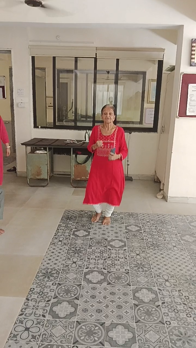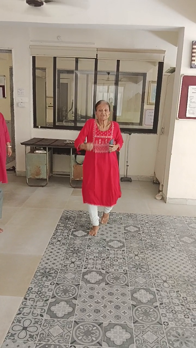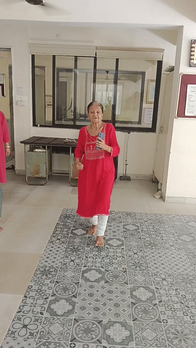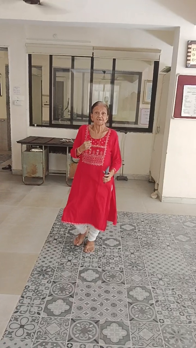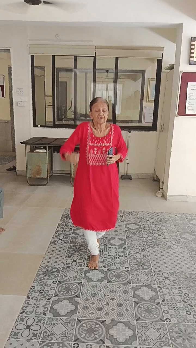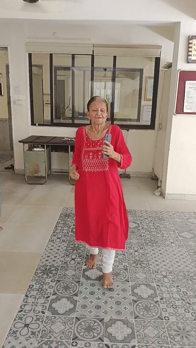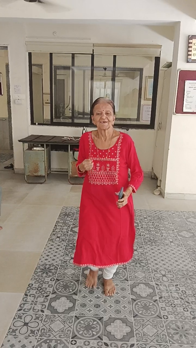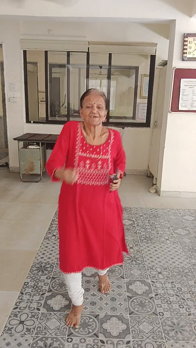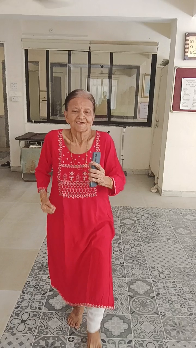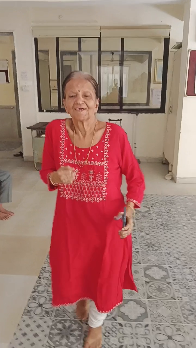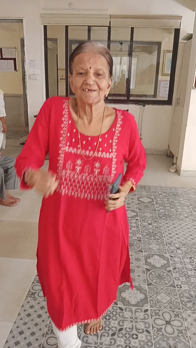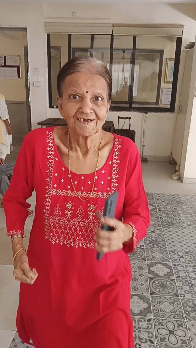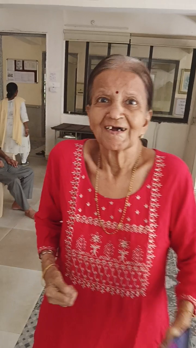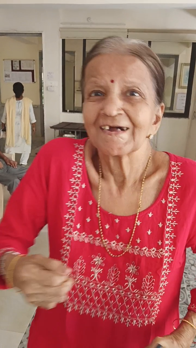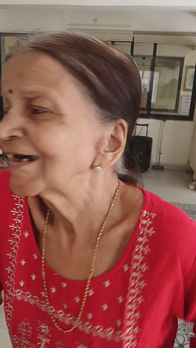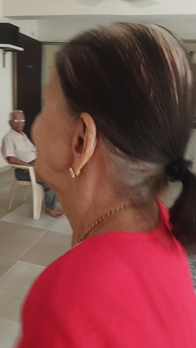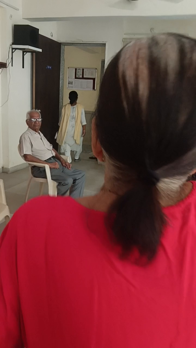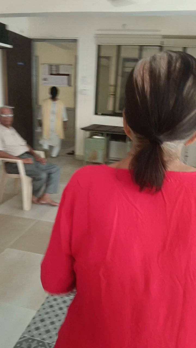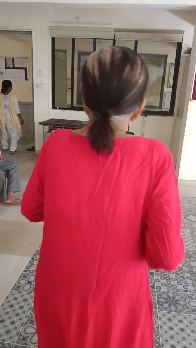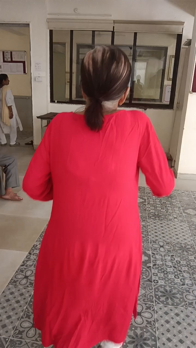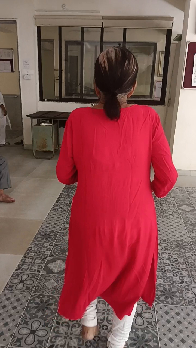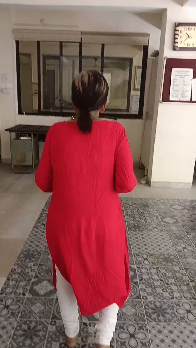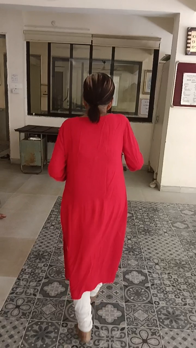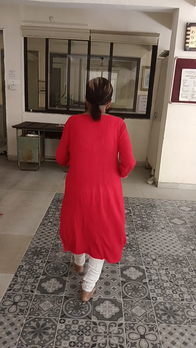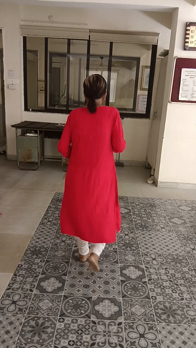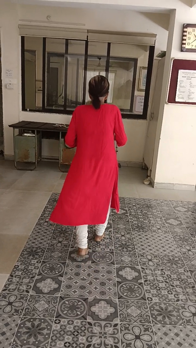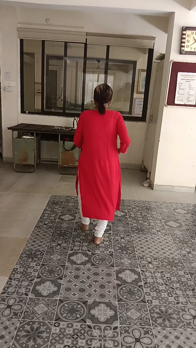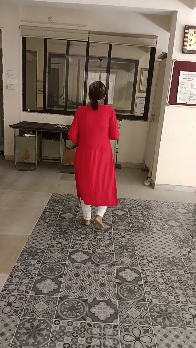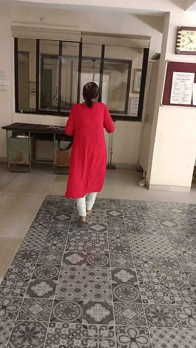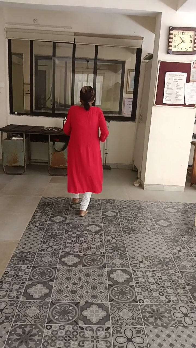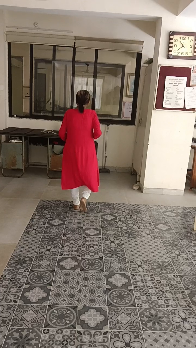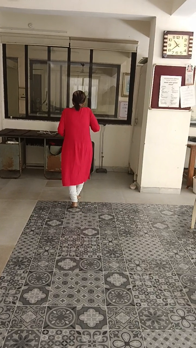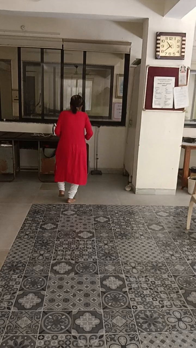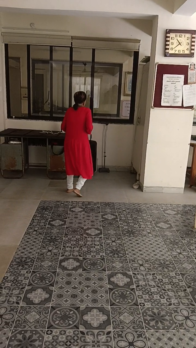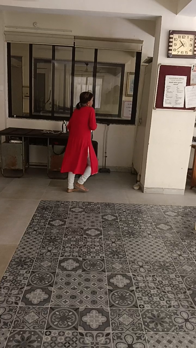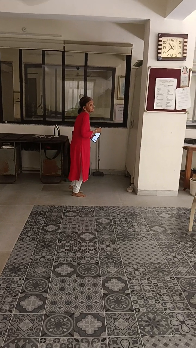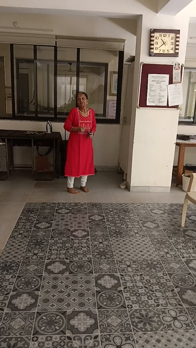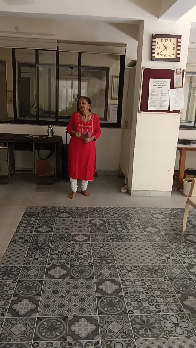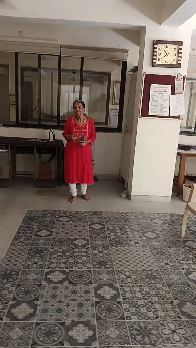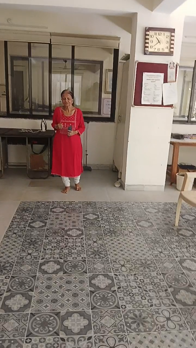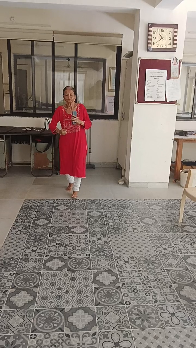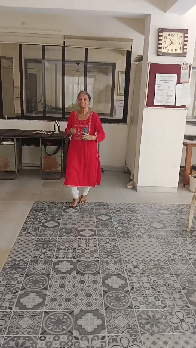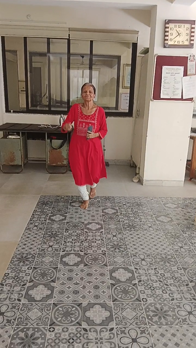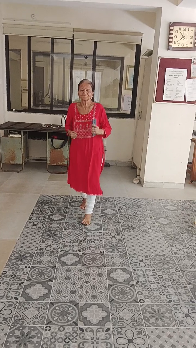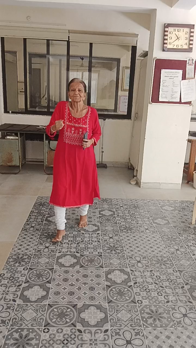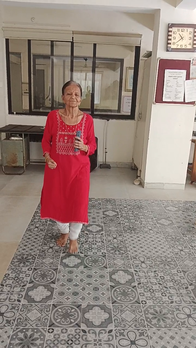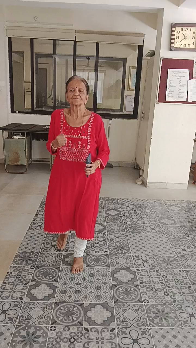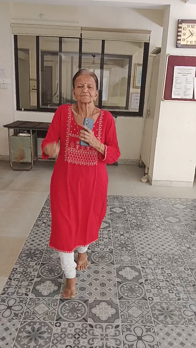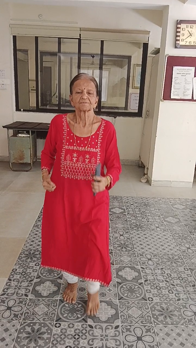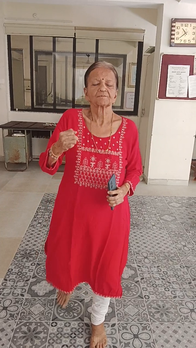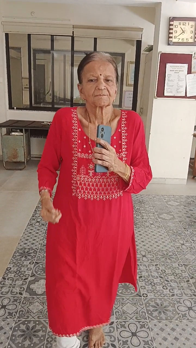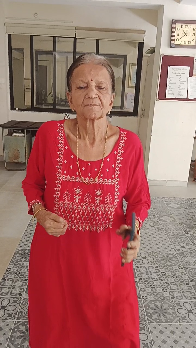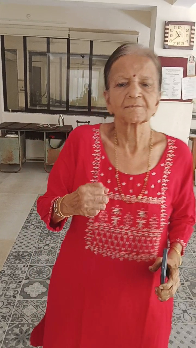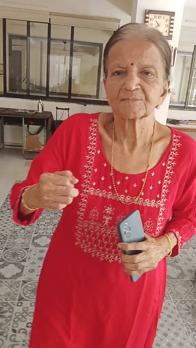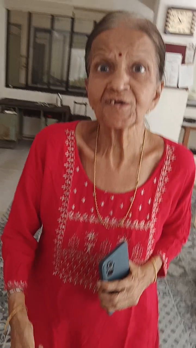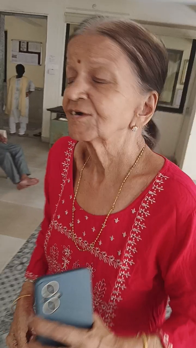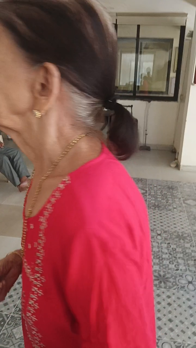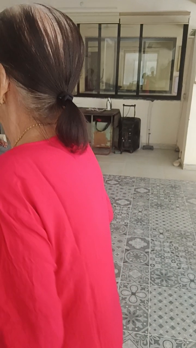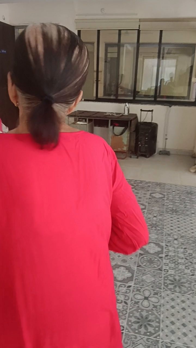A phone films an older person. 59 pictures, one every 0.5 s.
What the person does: Jogging.
